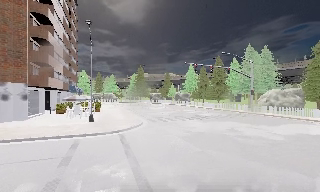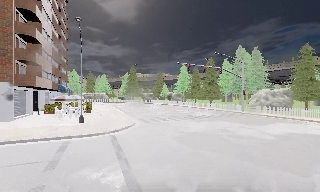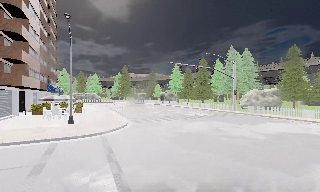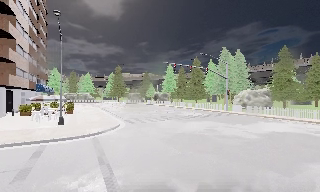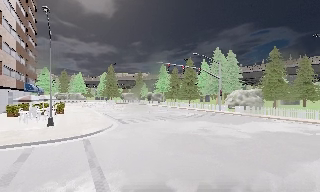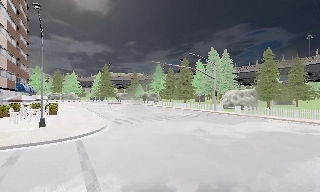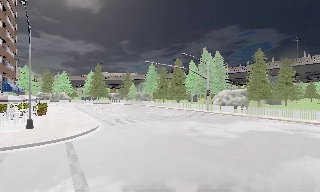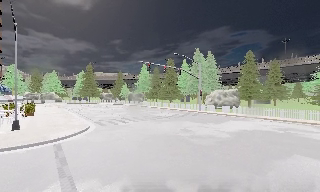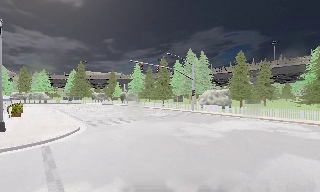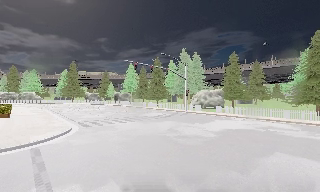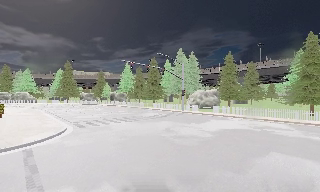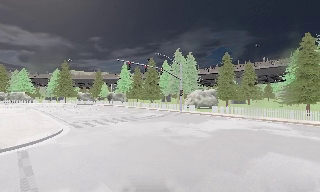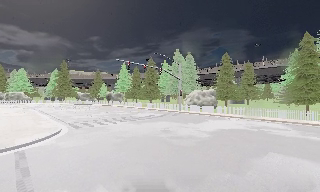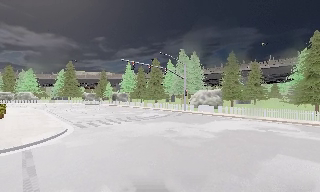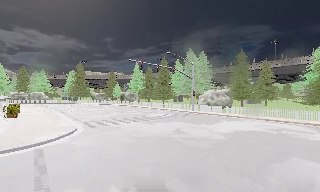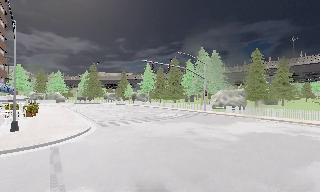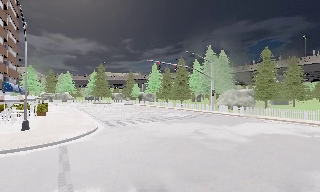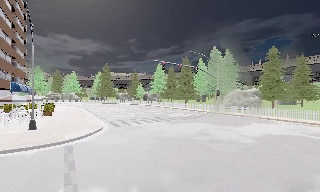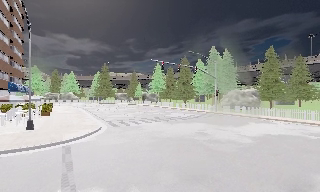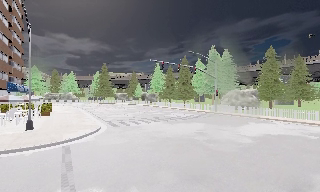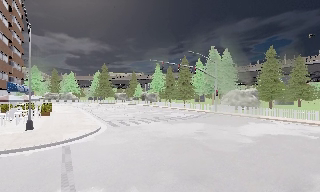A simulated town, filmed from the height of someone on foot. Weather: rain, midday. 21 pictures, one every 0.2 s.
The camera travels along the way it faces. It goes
forward.
0.0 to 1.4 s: The camera pans to its right, which is clockwise from overhead, by about 15 degrees. It travels forward, about 1 m, so what stands in front looms larger.
1.4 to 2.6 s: The camera shifts only a little, or ends up much as it began.
2.6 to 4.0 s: The camera swings to its left by about 10 degrees, and the scene slides to the right.
The film runs forward here.
